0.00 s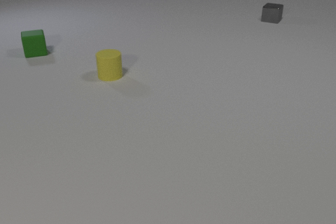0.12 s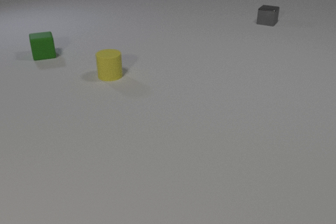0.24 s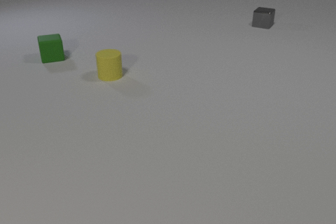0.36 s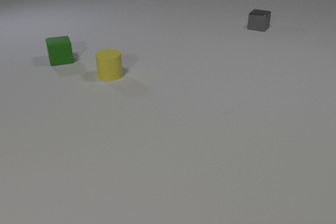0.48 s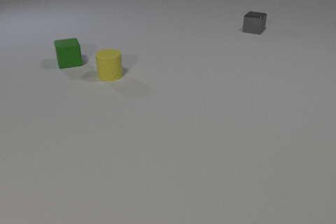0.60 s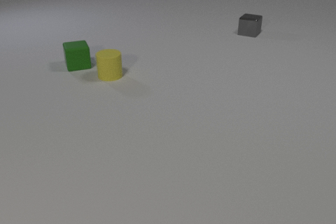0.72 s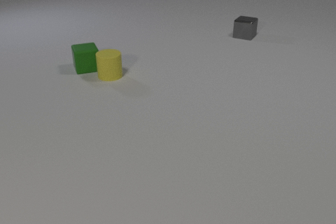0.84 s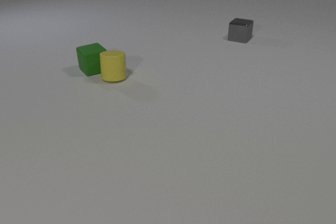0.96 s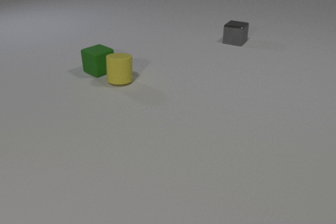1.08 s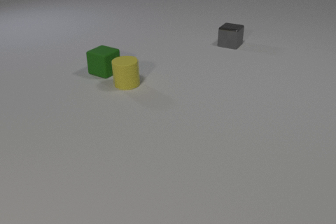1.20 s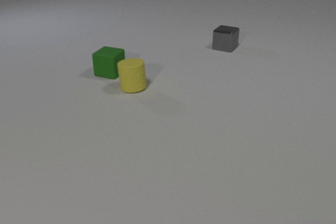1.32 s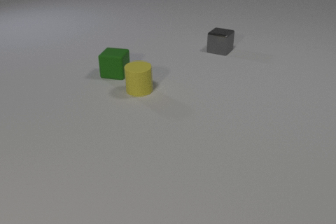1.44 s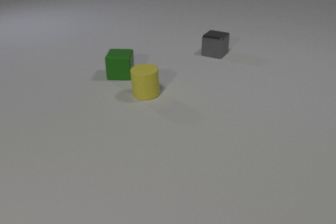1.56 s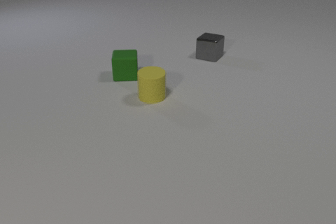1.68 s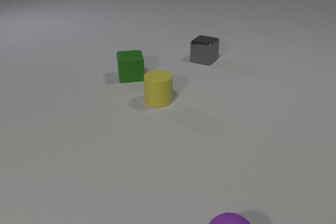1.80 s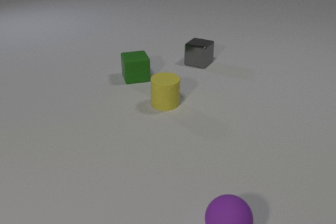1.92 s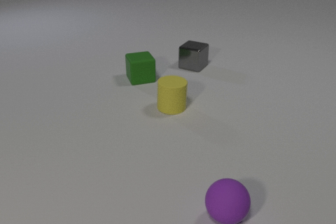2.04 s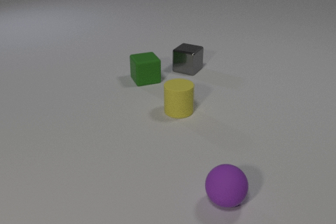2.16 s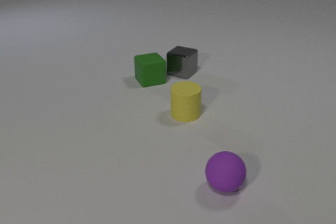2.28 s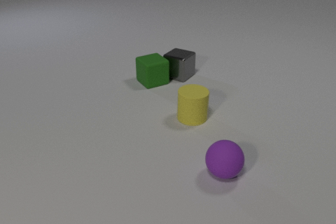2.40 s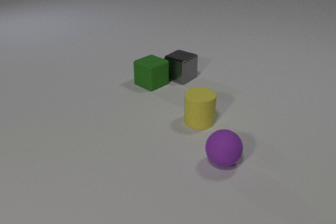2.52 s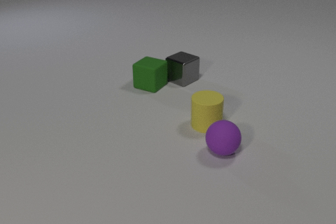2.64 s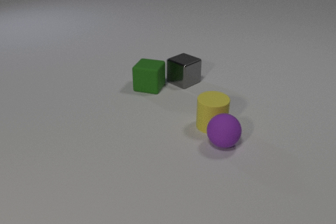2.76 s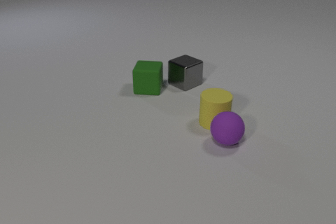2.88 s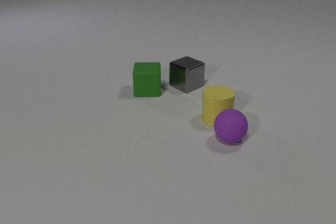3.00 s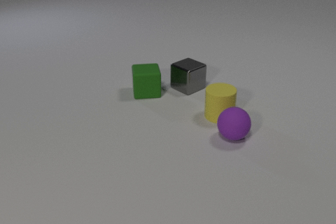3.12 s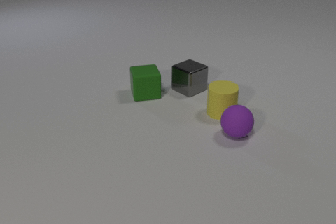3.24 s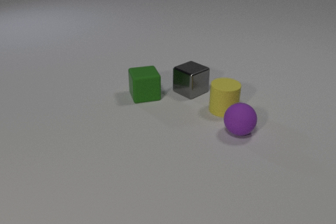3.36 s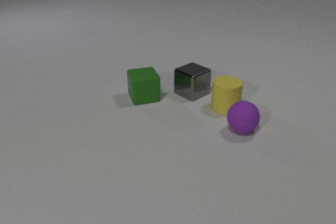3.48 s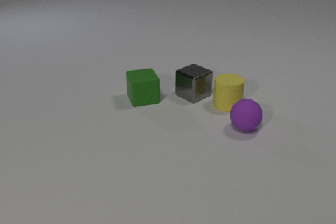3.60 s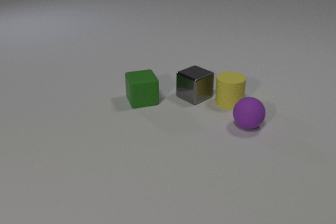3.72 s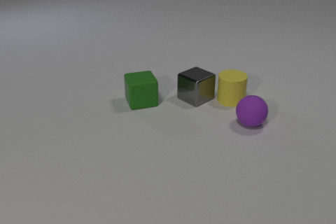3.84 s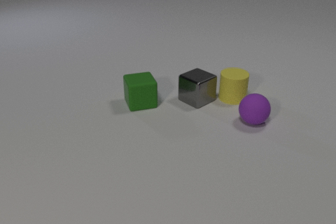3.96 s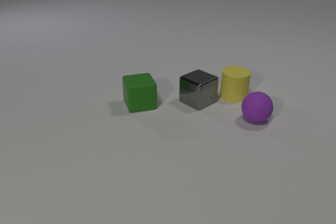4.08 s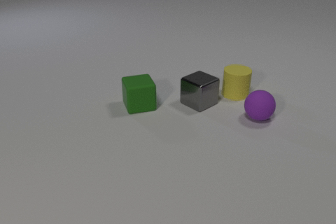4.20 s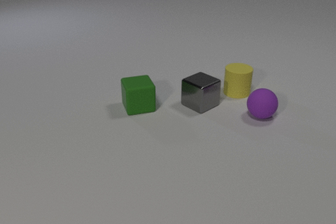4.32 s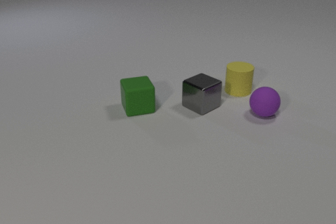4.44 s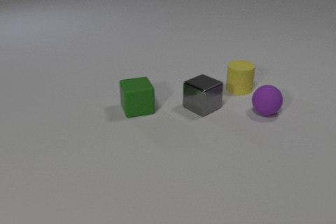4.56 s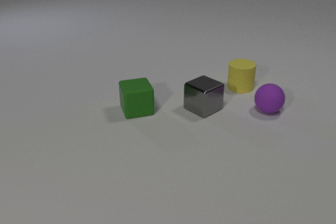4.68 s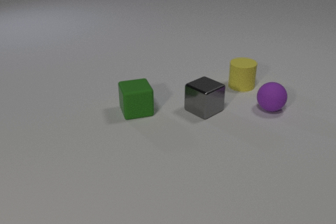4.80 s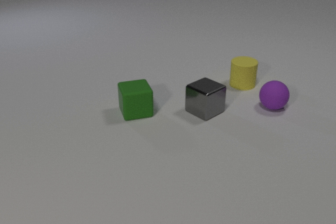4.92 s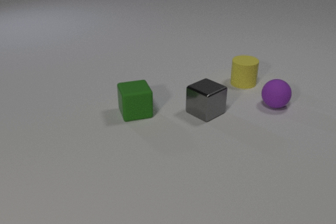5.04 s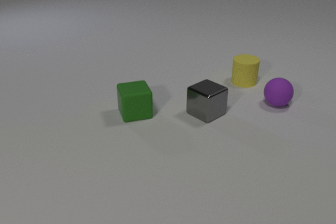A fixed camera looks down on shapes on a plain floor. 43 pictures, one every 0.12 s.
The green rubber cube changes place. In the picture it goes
toward the camera.
The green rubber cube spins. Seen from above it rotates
counterclockwise.
0.00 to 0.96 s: The green rubber cube slides toward the camera and to the right, spins counterclockwise seen from above by about 30 degrees, its near face sliding to the right. The yellow rubber cylinder slides toward the camera and to the right. The gray metal cube slides toward the camera and to the left. The green rubber cube and the yellow rubber cylinder collide.
0.96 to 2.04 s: The green rubber cube slides to the right and toward the camera, spins counterclockwise seen from above by about 60 degrees, its near face sliding to the right. The yellow rubber cylinder slides toward the camera and to the right. The gray metal cube slides toward the camera and to the left. The purple rubber sphere comes in at the bottom edge, rolls away from the camera.
2.04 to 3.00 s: The green rubber cube slides toward the camera, spins so that its near face slides to the right, counterclockwise seen from above. The yellow rubber cylinder slides to the right. The gray metal cube slides toward the camera. The purple rubber sphere rolls away from the camera. The green rubber cube and the gray metal cube collide. The yellow rubber cylinder and the purple rubber sphere collide.
3.00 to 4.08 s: The green rubber cube slides toward the camera. The yellow rubber cylinder slides away from the camera. The gray metal cube slides toward the camera. The purple rubber sphere rolls away from the camera and to the right.
4.08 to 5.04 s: The green rubber cube slides toward the camera. The yellow rubber cylinder slides away from the camera. The gray metal cube slides toward the camera. The purple rubber sphere rolls away from the camera and to the right.
What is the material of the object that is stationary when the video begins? rubber.
Are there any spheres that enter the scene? yes.
Are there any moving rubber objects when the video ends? yes.
